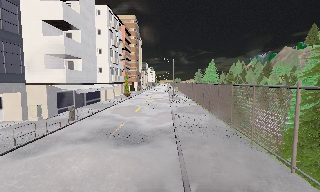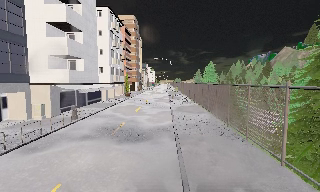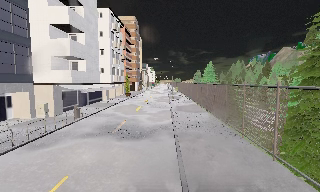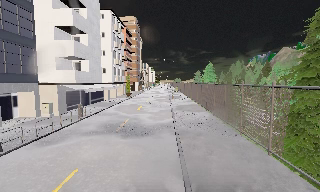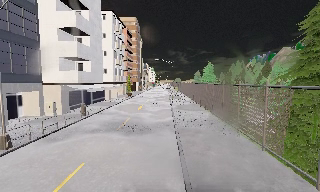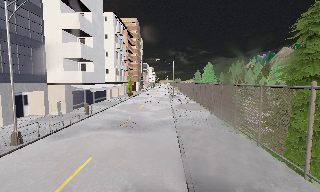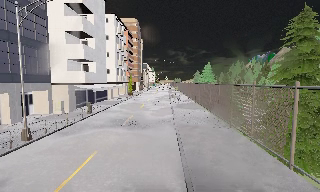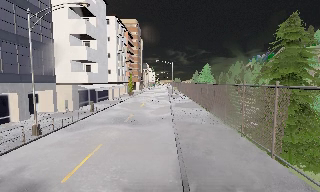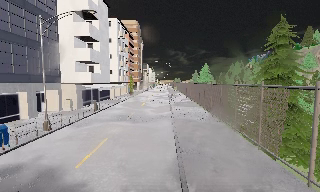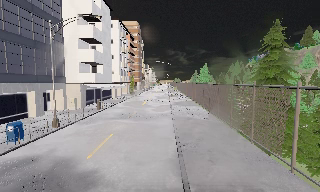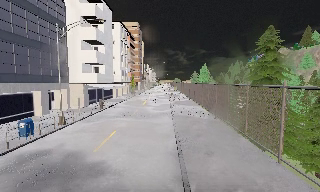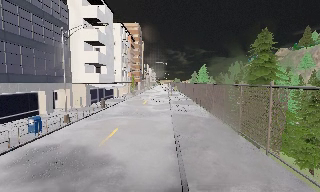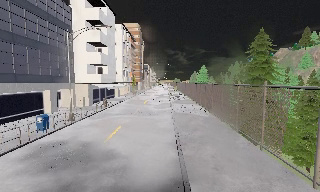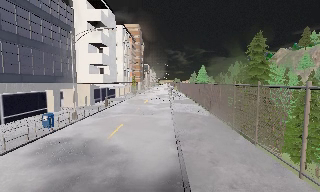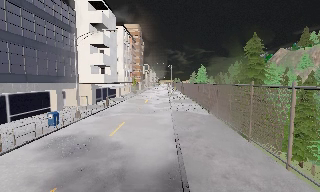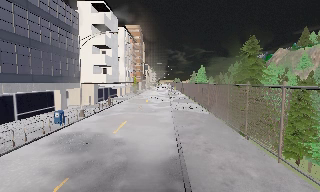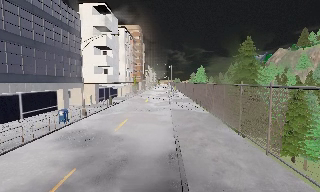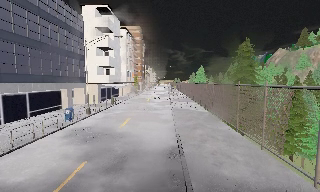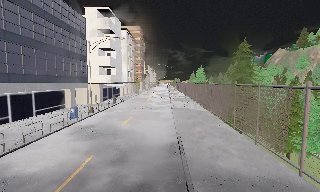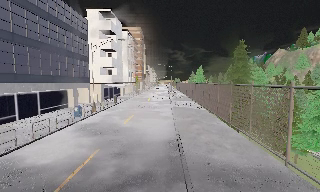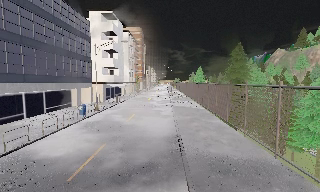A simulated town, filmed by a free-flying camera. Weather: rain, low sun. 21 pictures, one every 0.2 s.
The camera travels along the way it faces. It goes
backward.
0.0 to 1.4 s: The camera travels backward, about 4 m, so what stands in front gets smaller. It gains speed.
1.4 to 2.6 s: The camera travels backward, about 4 m, so what stands in front gets smaller. It loses speed.
2.6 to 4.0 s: The camera travels backward, about 4 m, so what stands in front gets smaller.
The film runs backward here.
